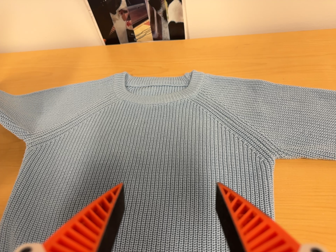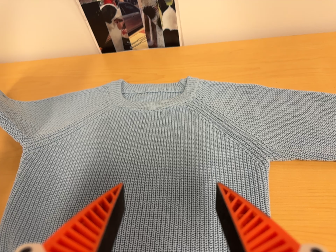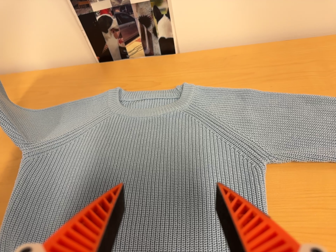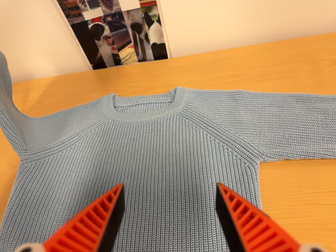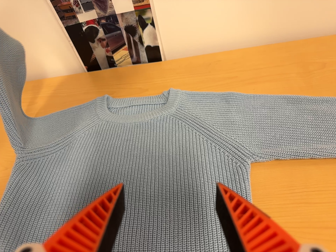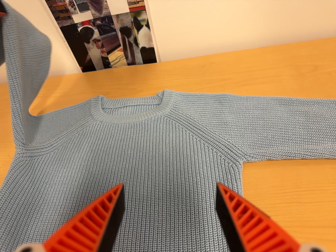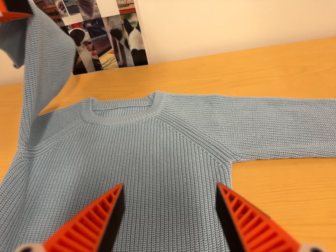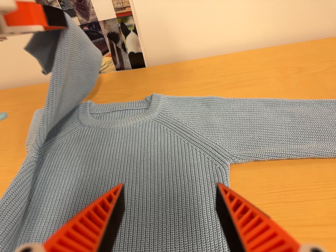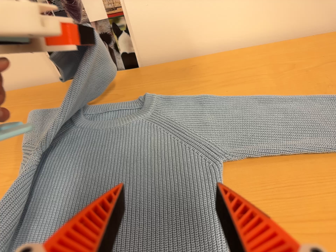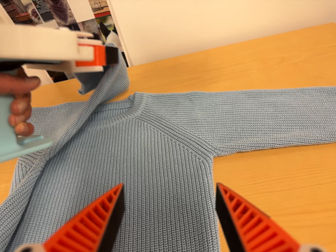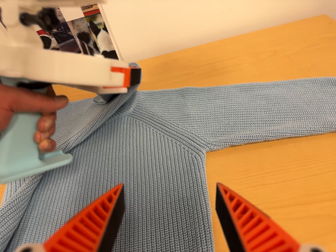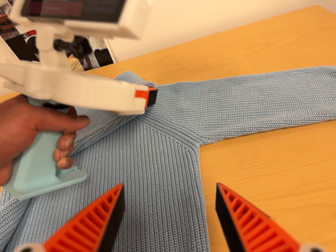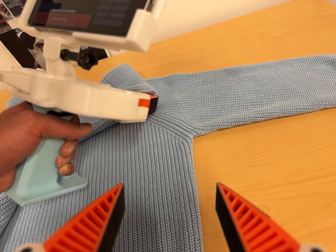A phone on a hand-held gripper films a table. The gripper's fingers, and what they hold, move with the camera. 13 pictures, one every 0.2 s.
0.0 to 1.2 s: The camera shifts only a little, or ends up much as it began.
1.2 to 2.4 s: The camera travels to its right, about 8 cm, so close, fixed things drift to the left. It rolls about its line of sight by about 10 degrees, and the scene rotates counterclockwise.
The film runs forward here.
